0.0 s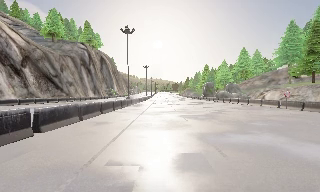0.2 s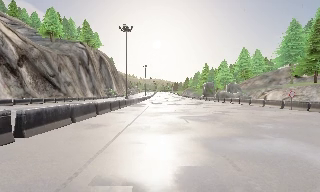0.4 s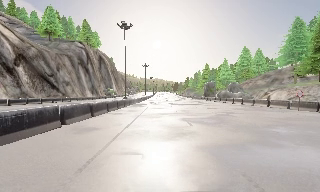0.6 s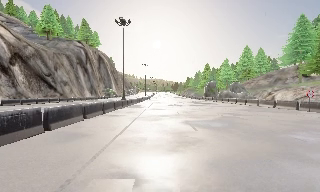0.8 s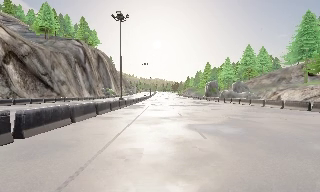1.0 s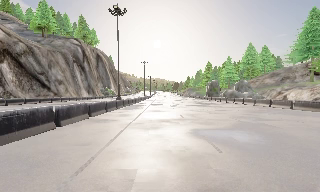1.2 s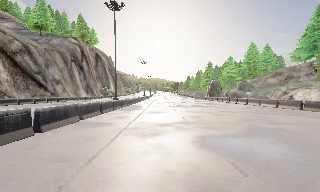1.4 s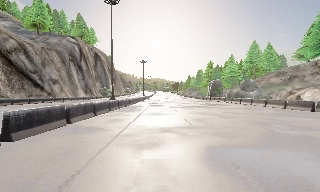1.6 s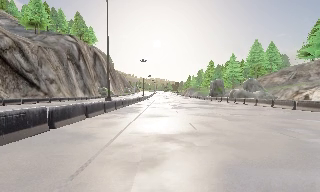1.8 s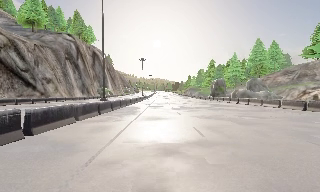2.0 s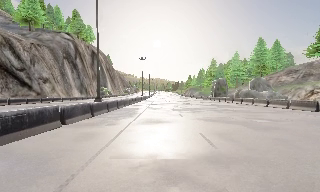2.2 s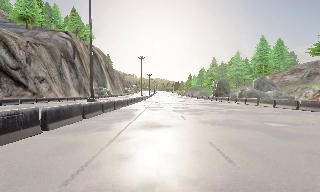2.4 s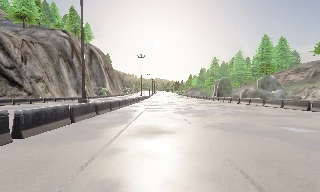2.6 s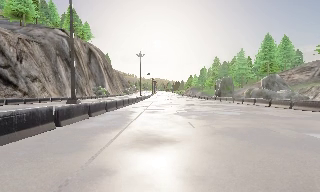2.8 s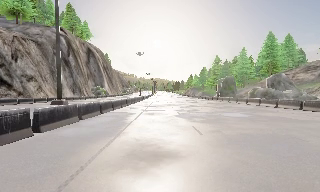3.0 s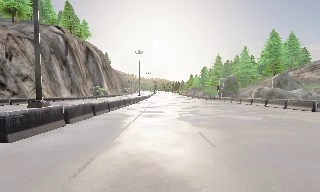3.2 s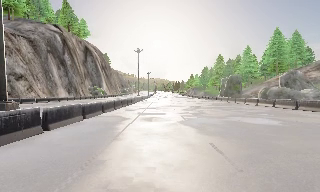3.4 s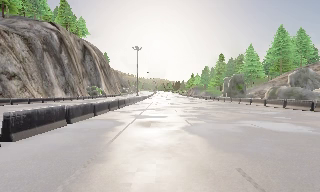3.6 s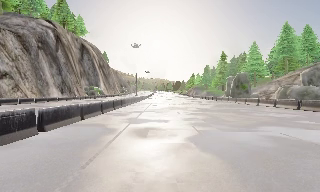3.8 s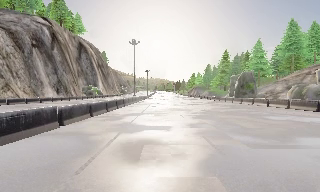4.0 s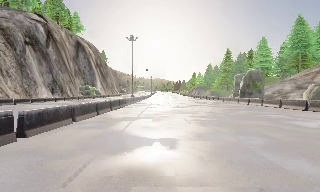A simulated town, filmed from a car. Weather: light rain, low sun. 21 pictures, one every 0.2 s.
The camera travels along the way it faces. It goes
forward.
0.0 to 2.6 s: The camera travels forward, about 17 m, so what stands in front looms larger.
2.6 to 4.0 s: The camera travels forward, about 13 m, so what stands in front looms larger. It gains speed.
The film runs forward here.
